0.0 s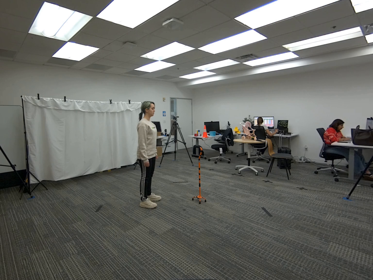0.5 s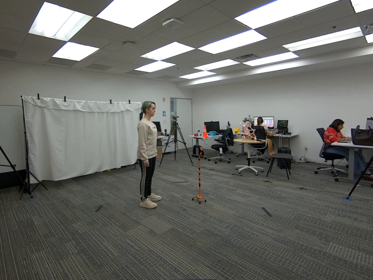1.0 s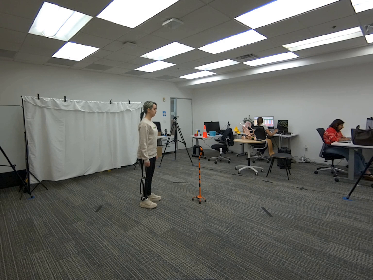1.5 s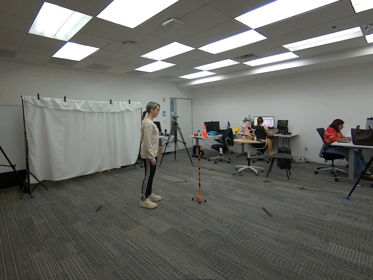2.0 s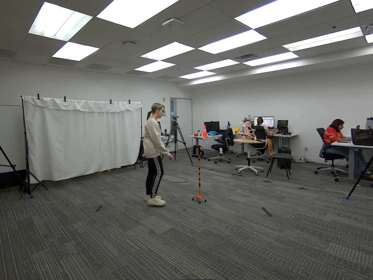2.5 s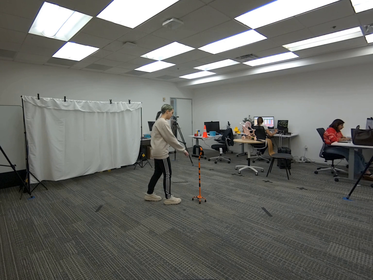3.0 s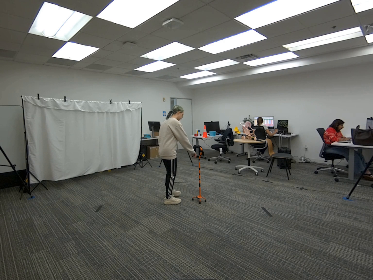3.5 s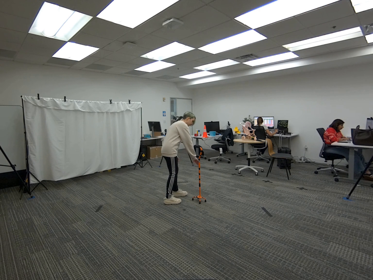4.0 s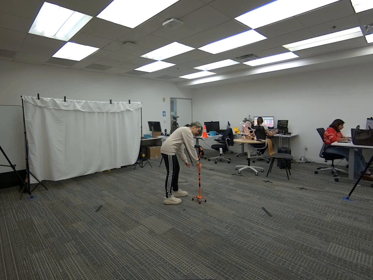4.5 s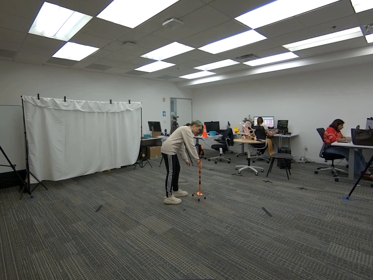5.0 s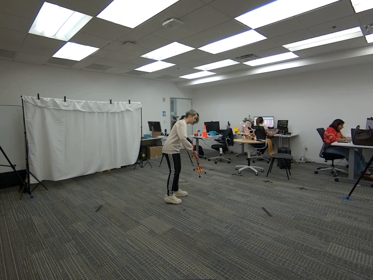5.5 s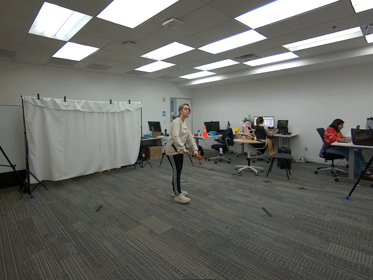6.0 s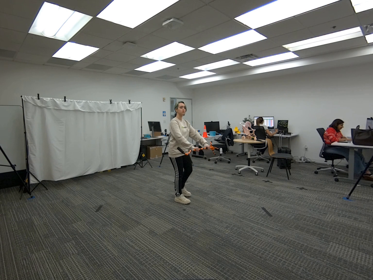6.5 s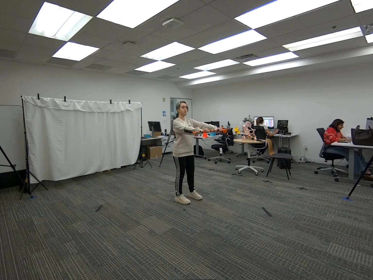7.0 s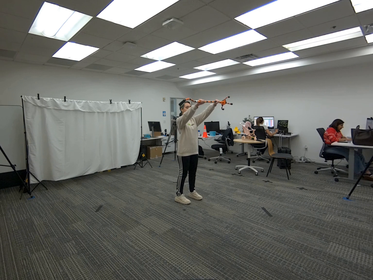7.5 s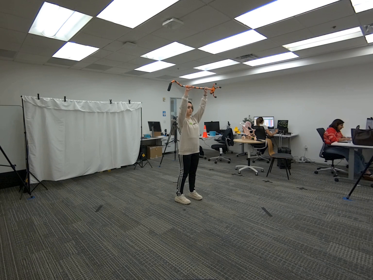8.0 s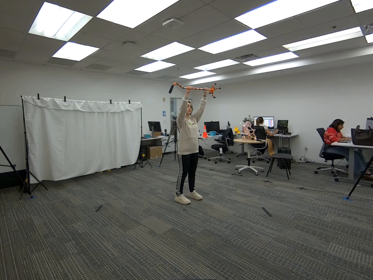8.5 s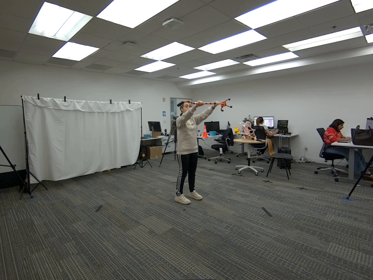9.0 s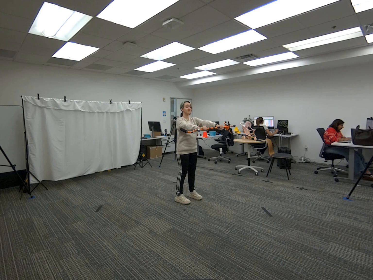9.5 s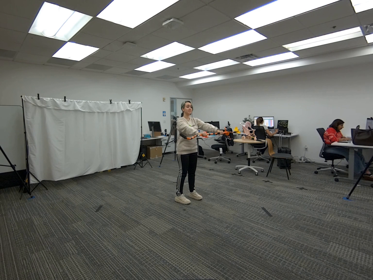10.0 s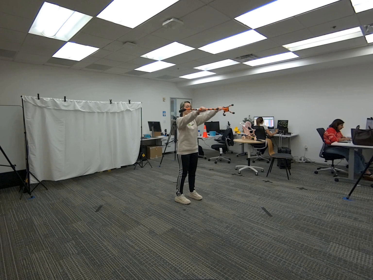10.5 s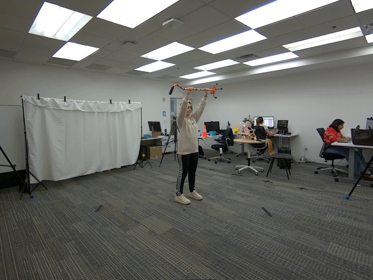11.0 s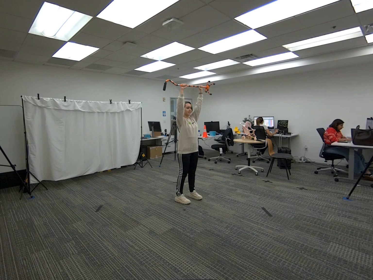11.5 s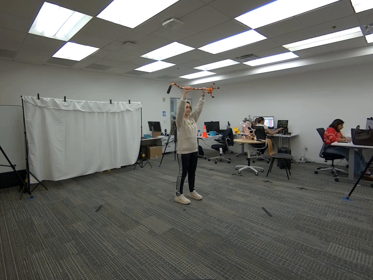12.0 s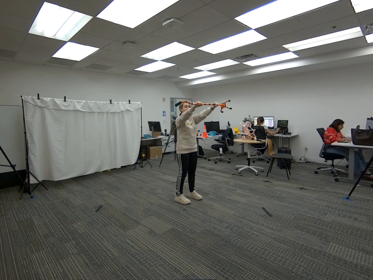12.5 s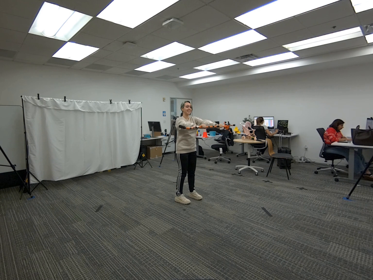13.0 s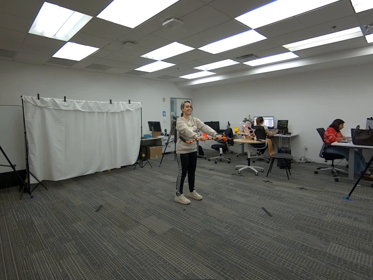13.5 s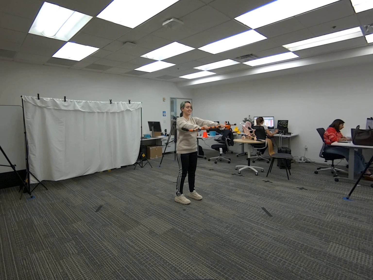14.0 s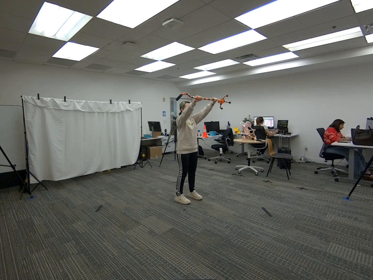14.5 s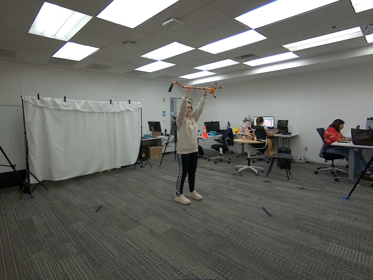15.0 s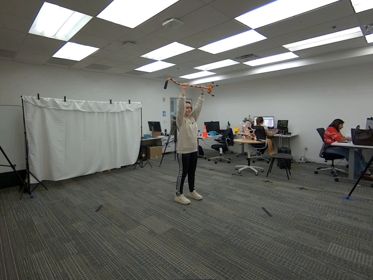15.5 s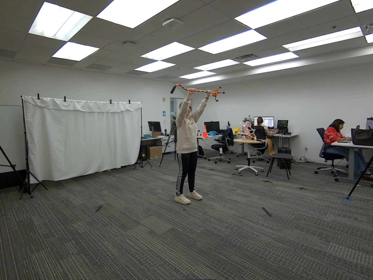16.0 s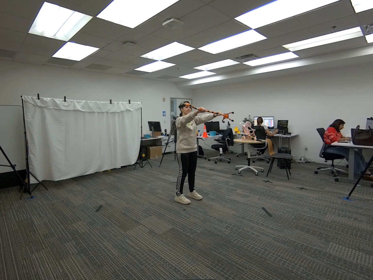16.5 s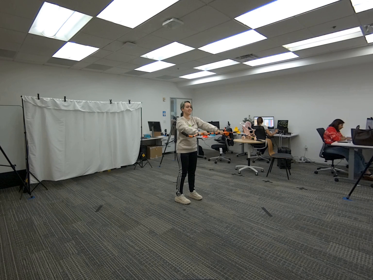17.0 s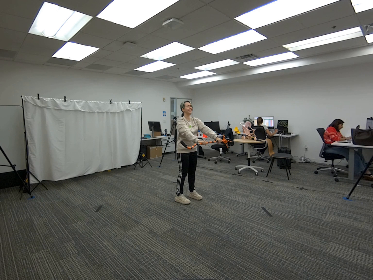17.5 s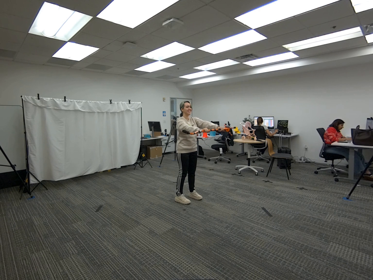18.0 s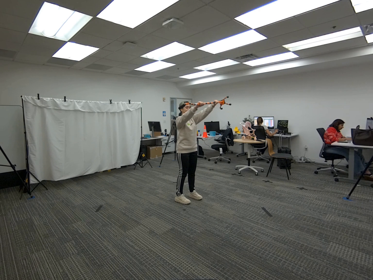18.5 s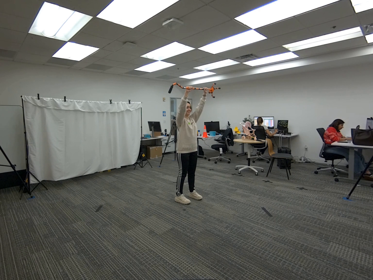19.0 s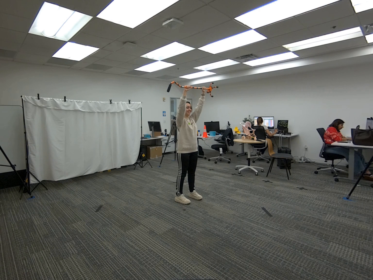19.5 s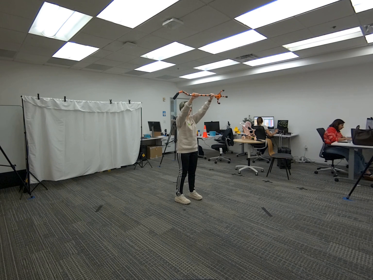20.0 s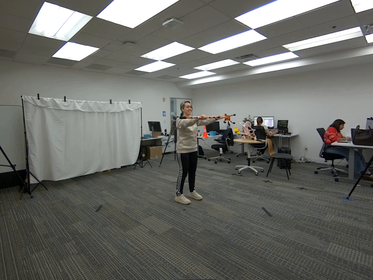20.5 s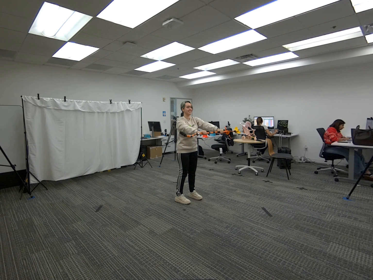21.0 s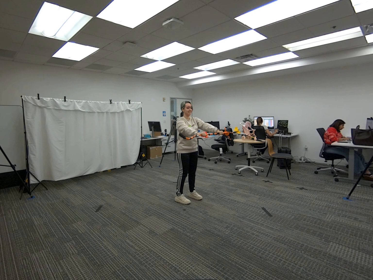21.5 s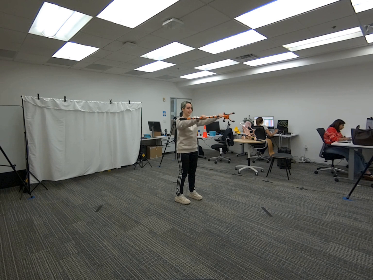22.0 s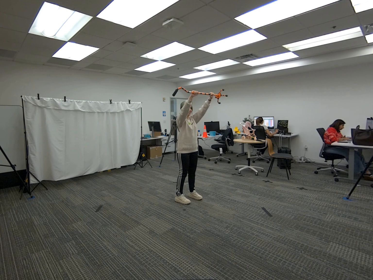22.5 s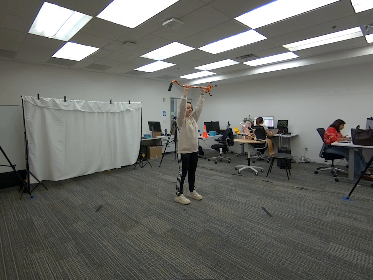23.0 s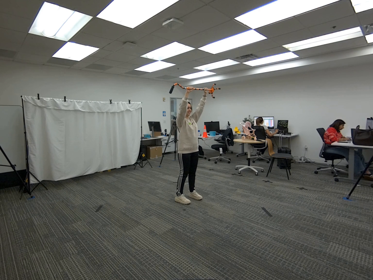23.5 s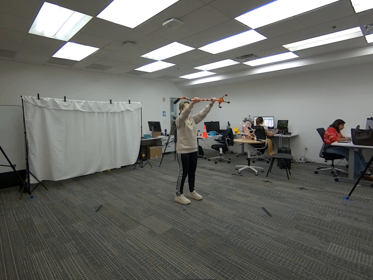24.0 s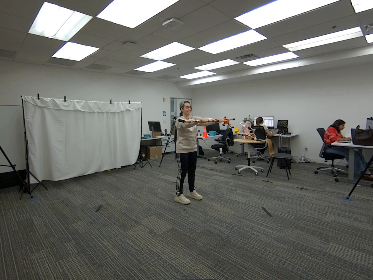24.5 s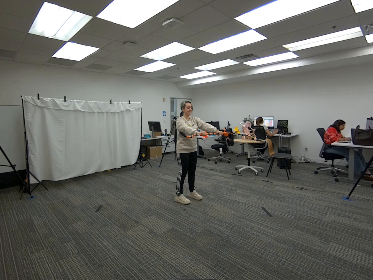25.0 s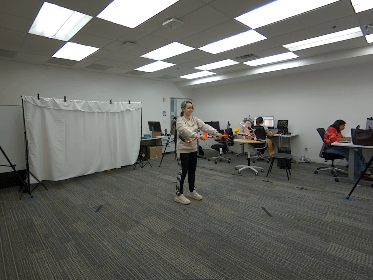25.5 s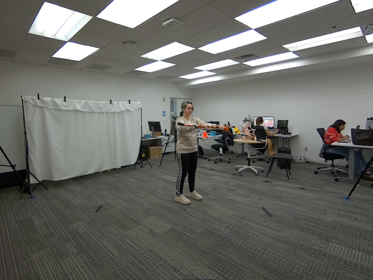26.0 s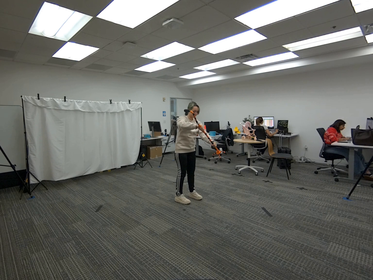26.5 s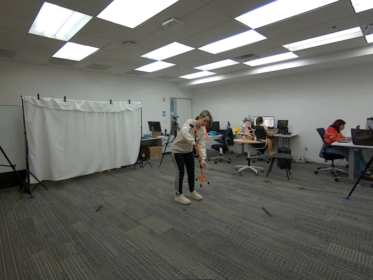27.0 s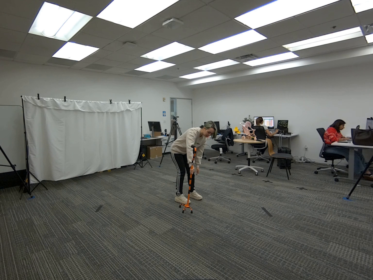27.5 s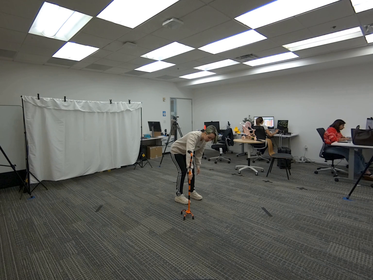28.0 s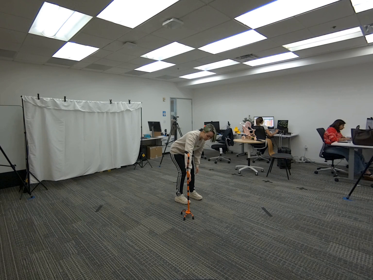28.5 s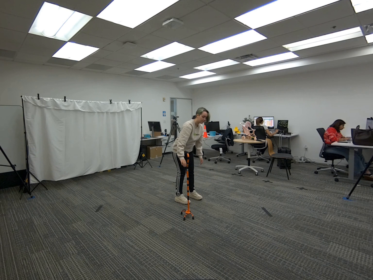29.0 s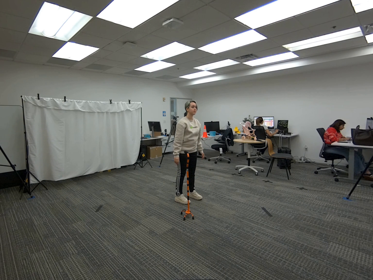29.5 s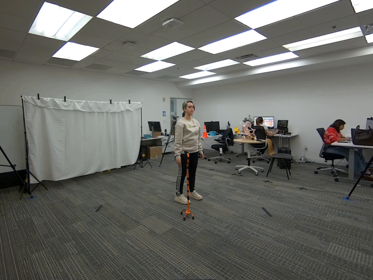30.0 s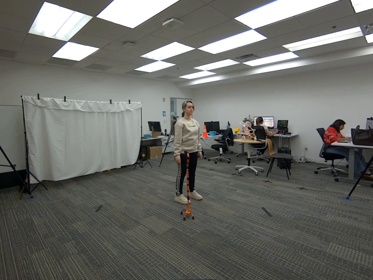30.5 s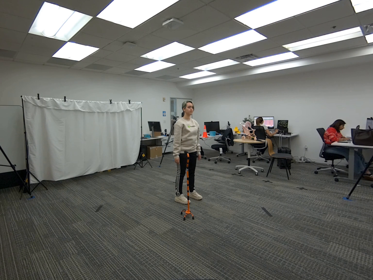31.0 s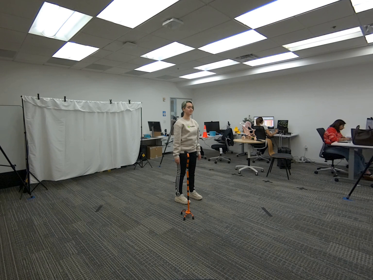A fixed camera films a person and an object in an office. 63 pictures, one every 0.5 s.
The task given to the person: Walk over to the cane and grasp the cane using both hands so that the cane is horizontal from you. extend the cane infront of you and slowly perform some arm raises with the cane. Place the cane on the ground when complete.
